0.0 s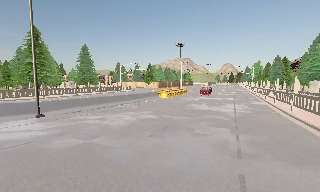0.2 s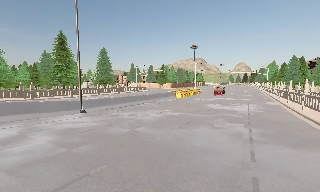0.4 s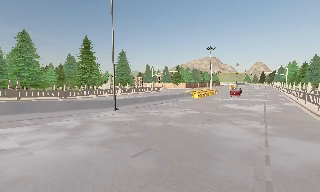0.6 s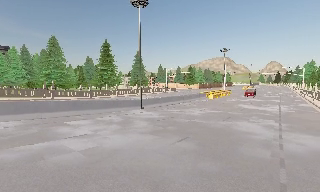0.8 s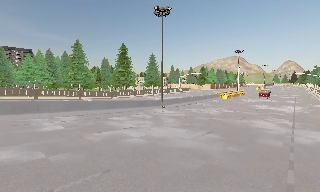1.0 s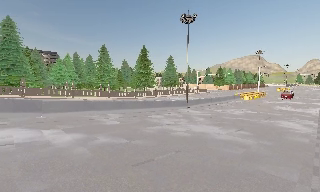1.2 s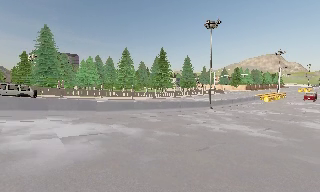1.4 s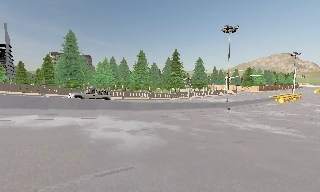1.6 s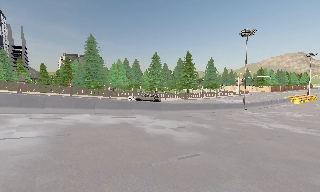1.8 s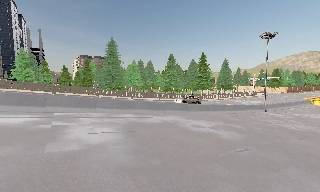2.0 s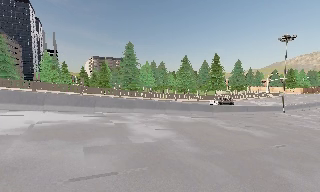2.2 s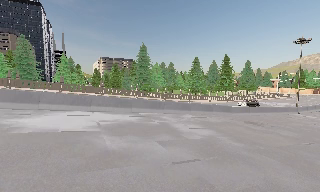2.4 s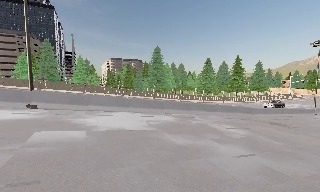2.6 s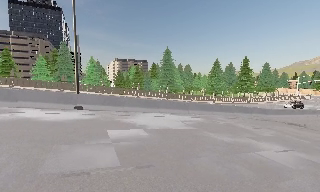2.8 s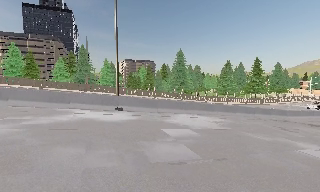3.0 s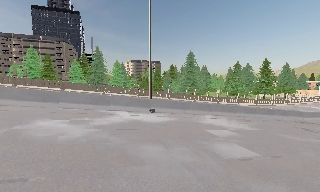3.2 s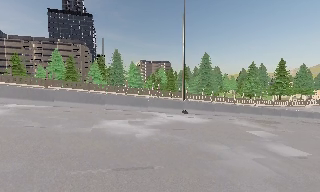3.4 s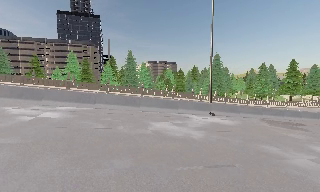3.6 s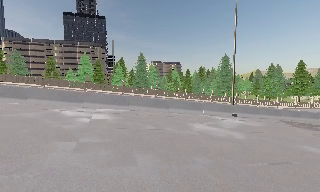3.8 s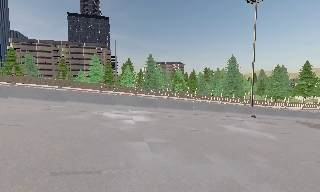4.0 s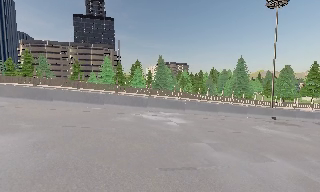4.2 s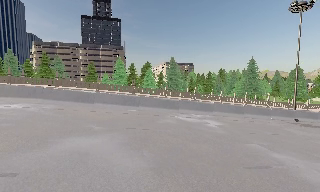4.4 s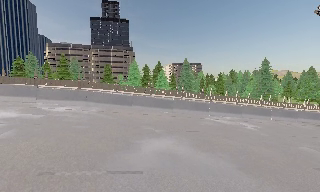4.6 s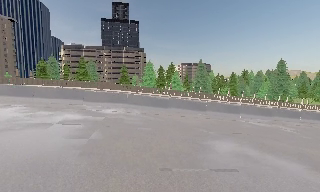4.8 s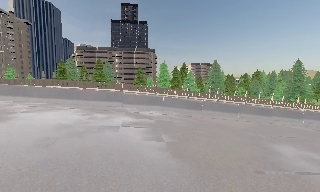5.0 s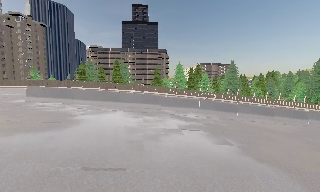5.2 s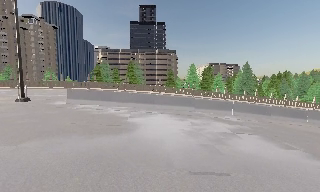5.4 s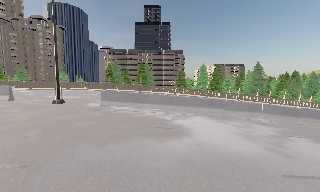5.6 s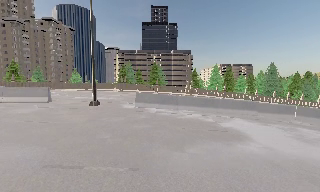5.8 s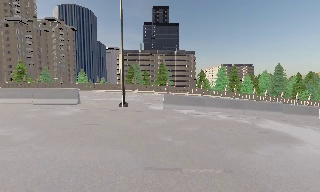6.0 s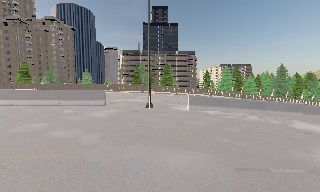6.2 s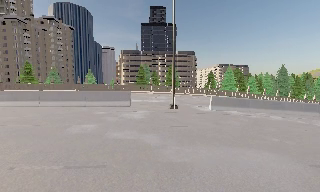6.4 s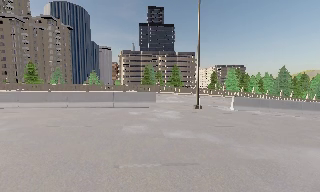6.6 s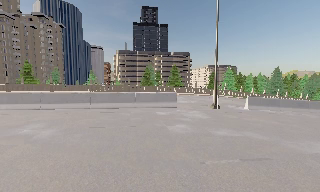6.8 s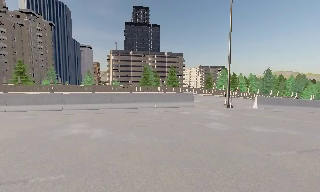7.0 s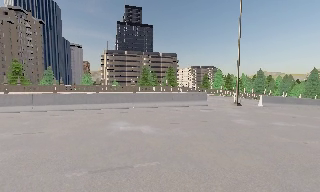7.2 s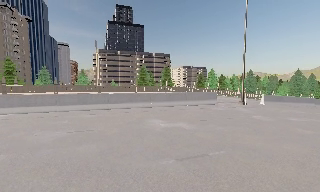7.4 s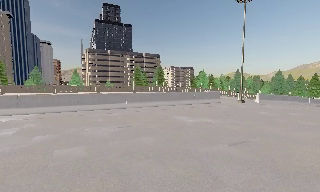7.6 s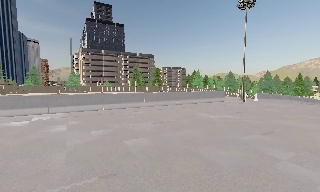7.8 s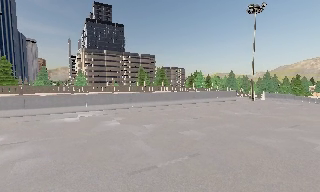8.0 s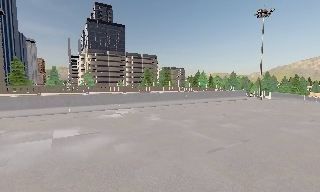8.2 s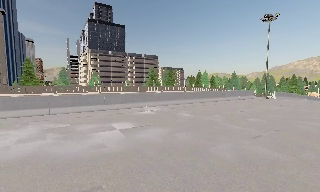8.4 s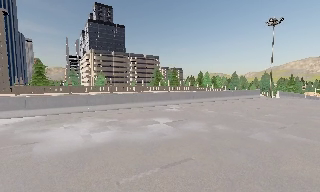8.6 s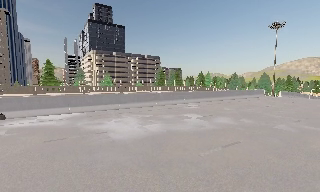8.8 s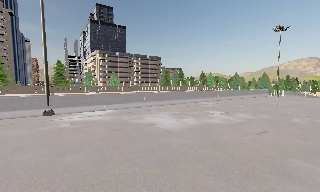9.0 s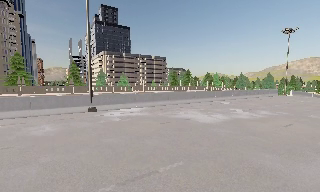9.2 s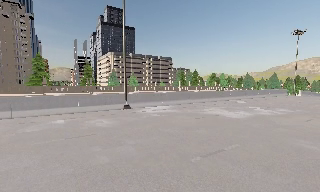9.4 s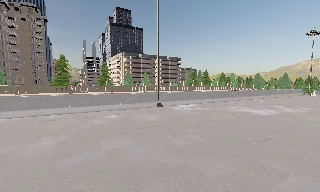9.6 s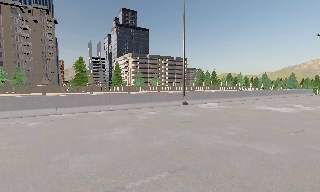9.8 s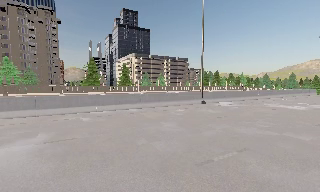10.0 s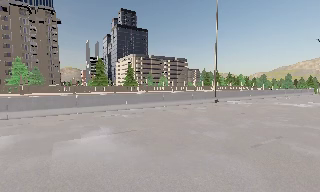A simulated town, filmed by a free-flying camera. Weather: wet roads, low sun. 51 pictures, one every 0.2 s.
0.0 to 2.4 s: The camera pans to its left, which is counterclockwise from overhead, by about 40 degrees. It travels to its left and backward, about 25 m, so close, fixed things drift to the right.
2.4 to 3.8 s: The camera travels to its left, about 16 m, so close, fixed things drift to the right.
3.8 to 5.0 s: The camera swings to its left by about 10 degrees, and the scene slides to the right. It travels to its left, about 14 m, so close, fixed things drift to the right.
5.0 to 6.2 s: The camera travels to its left, about 14 m, so close, fixed things drift to the right.
6.2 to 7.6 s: The camera pans to its right, which is clockwise from overhead, by about 25 degrees. It travels to its left, about 16 m, so close, fixed things drift to the right.
7.6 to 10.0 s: The camera travels to its left and backward, about 30 m, so close, fixed things drift to the right.
The film runs backward here.
